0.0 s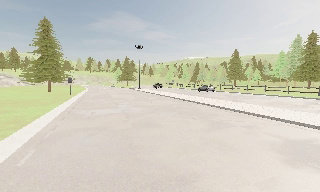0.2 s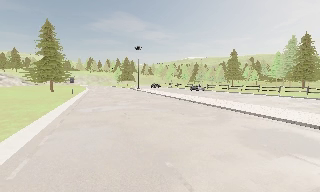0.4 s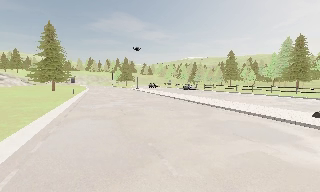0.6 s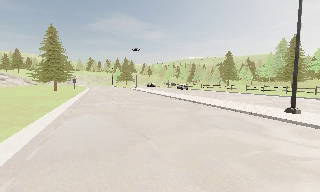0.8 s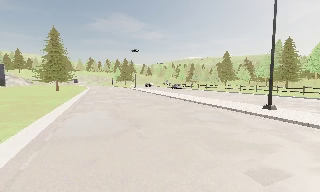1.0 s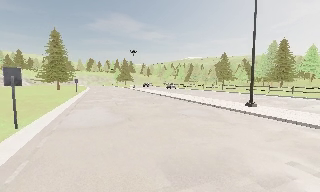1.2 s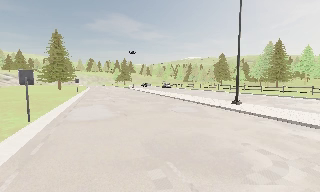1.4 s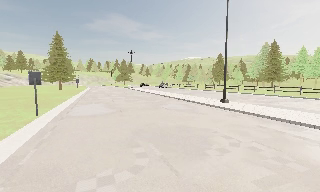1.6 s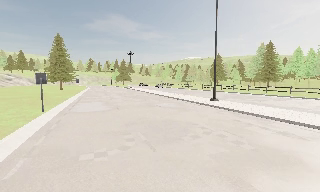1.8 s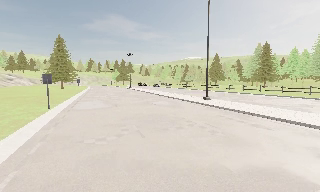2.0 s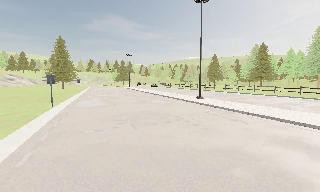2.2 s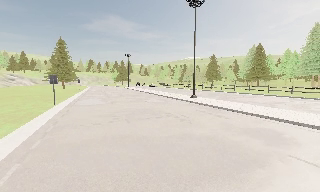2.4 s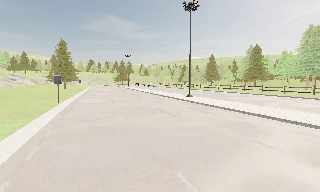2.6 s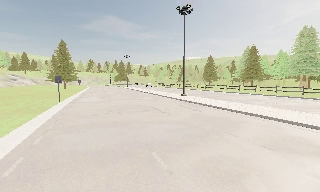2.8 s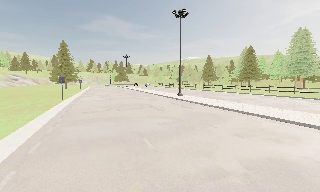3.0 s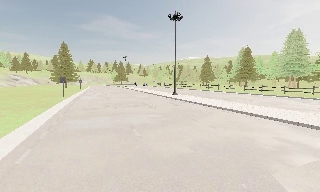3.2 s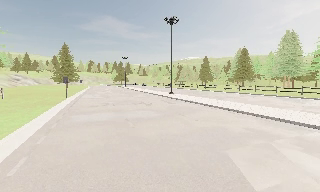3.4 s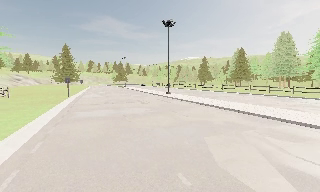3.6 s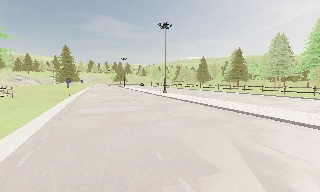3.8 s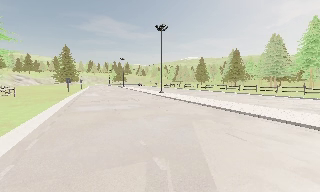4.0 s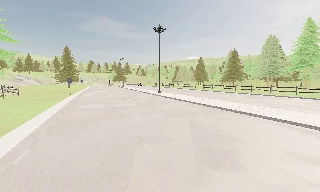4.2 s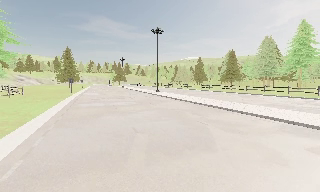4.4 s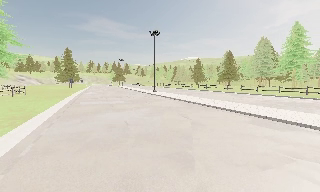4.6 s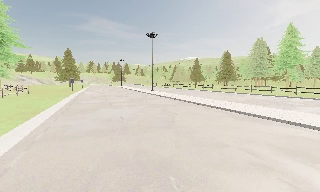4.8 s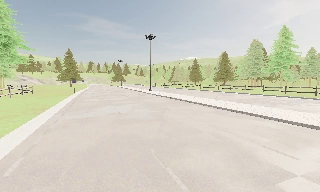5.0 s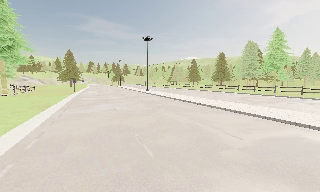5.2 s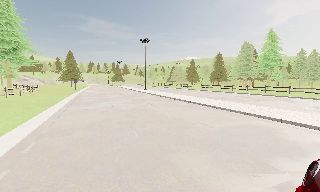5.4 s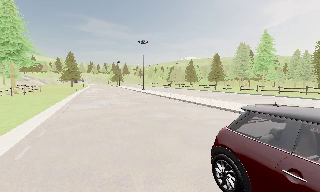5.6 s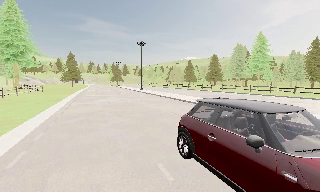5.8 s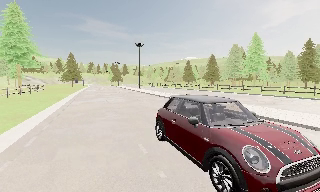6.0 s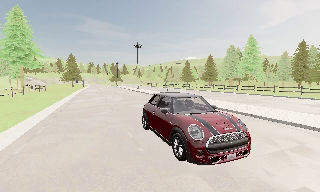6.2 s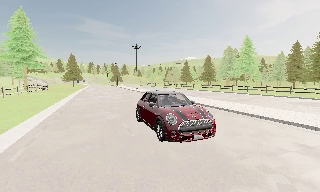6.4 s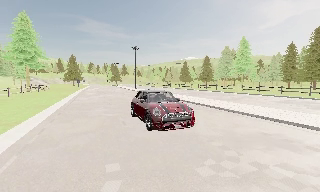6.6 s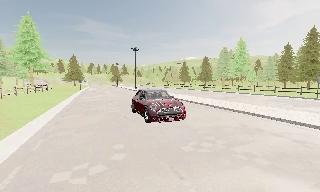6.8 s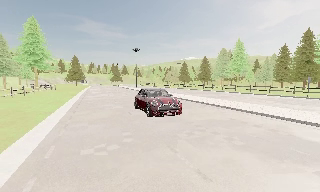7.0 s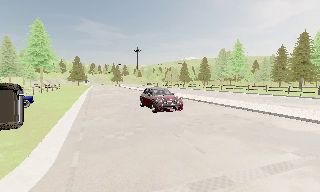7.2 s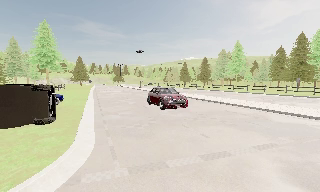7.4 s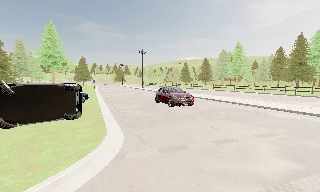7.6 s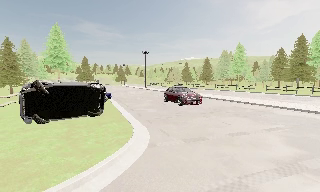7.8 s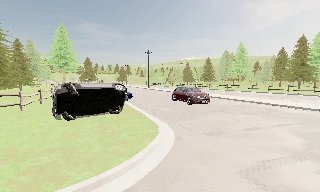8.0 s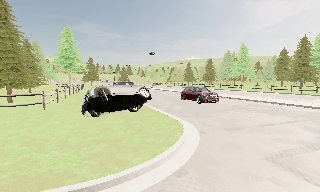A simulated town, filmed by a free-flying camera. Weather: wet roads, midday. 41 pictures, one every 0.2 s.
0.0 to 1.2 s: The camera travels backward, about 9 m, so what stands in front gets smaller.
1.2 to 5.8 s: The camera travels backward and to its right, about 30 m, so what stands in front gets smaller.
5.8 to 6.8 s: The camera travels backward, about 7 m, so what stands in front gets smaller.
6.8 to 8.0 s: The camera travels backward and to its left, about 7 m, so what stands in front gets smaller.
The film runs forward here.
